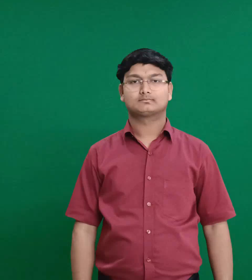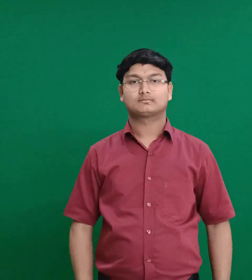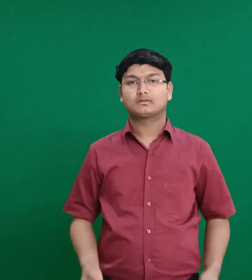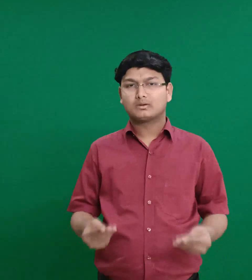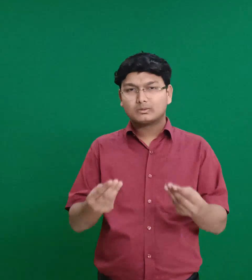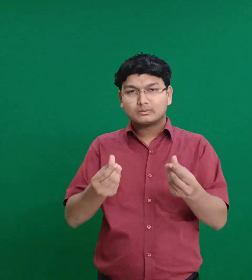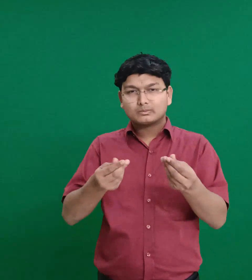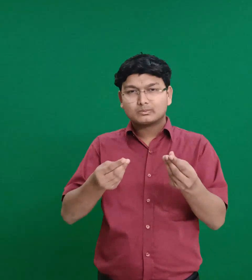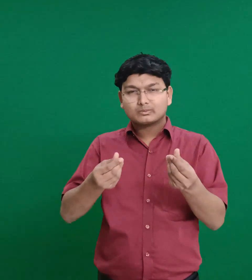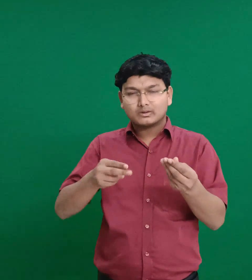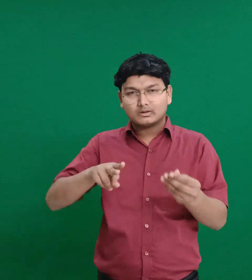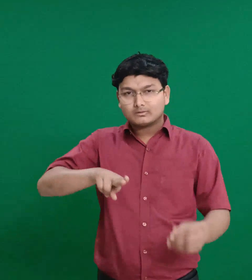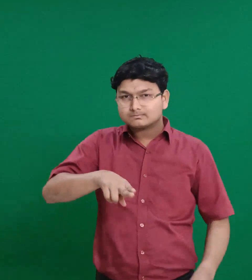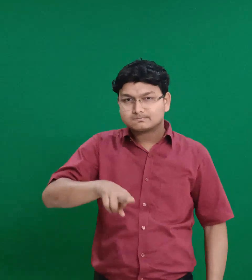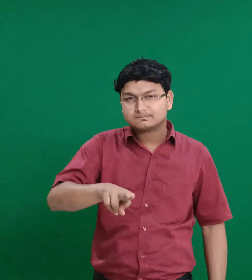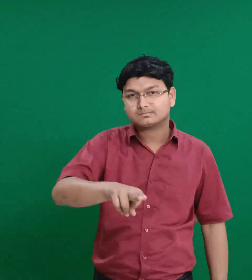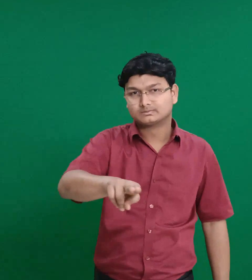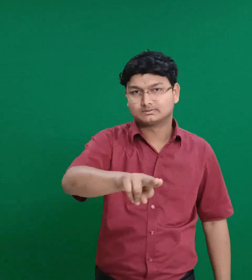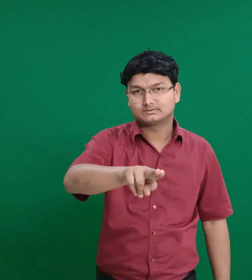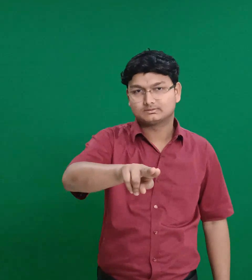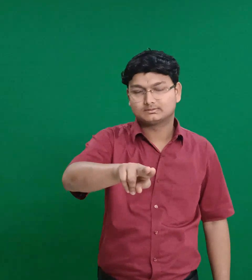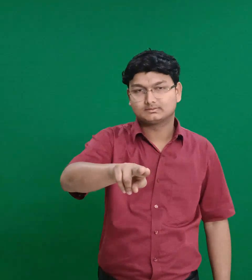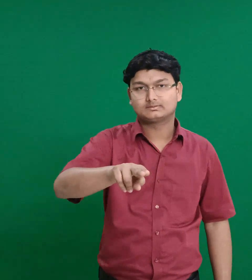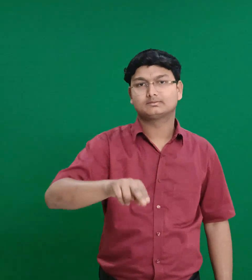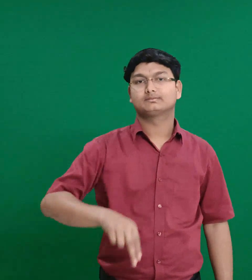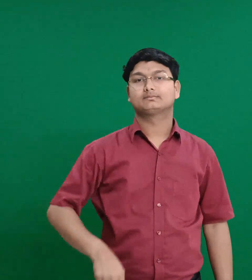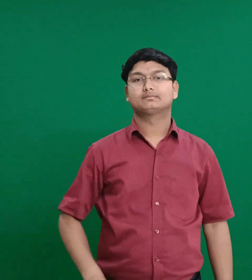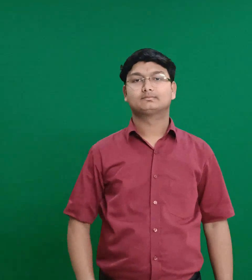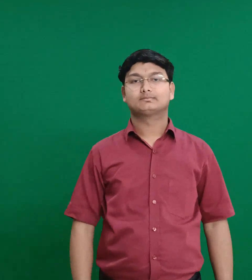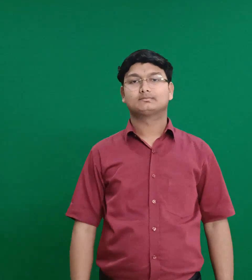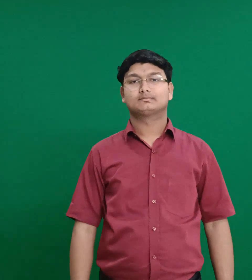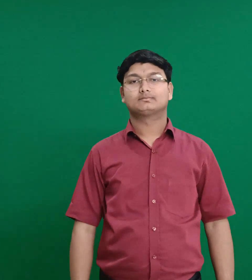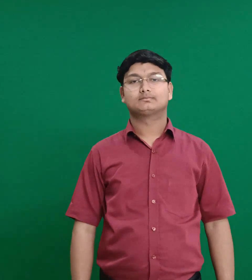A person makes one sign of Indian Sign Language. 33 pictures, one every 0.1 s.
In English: sand reptiles
